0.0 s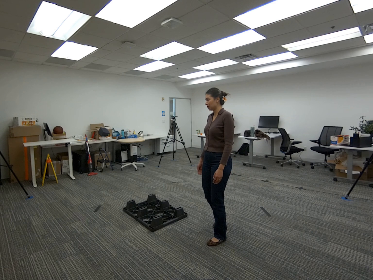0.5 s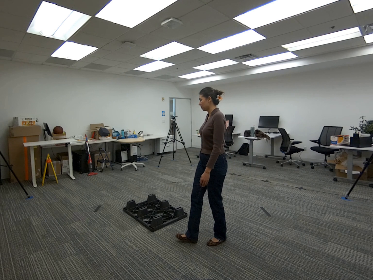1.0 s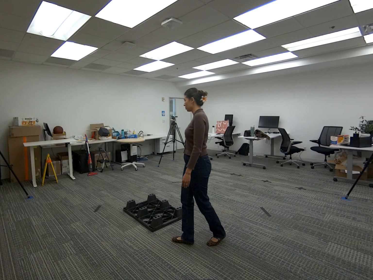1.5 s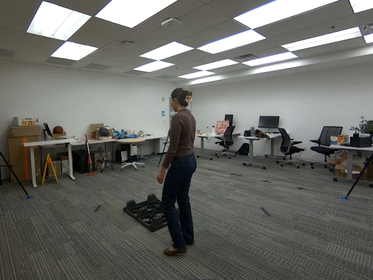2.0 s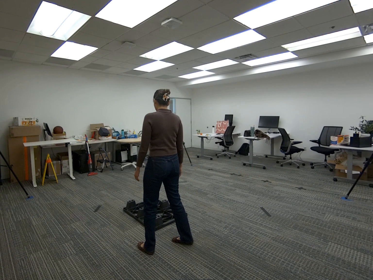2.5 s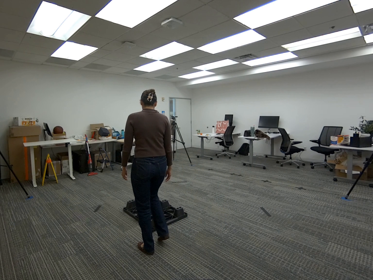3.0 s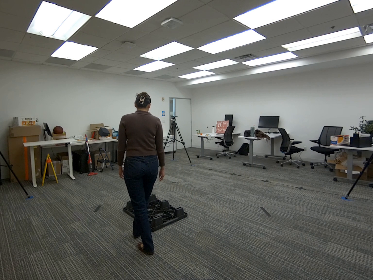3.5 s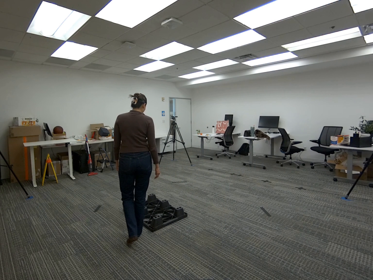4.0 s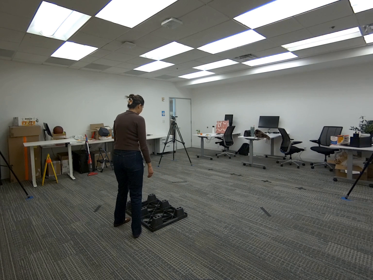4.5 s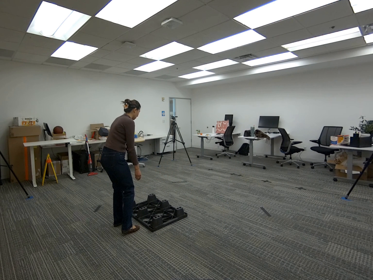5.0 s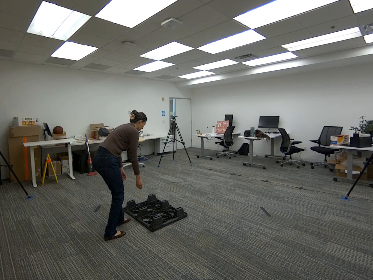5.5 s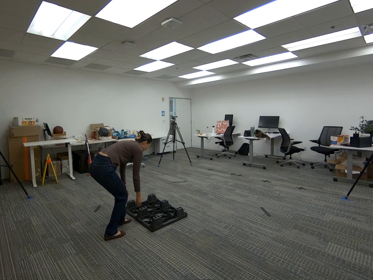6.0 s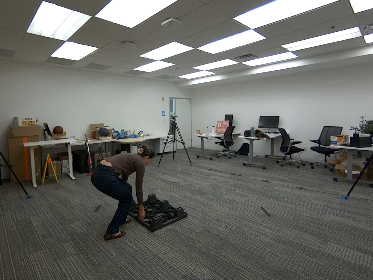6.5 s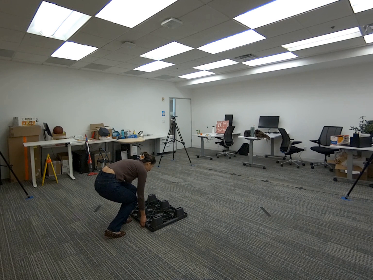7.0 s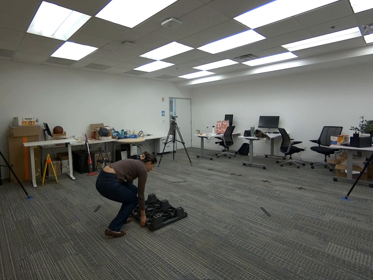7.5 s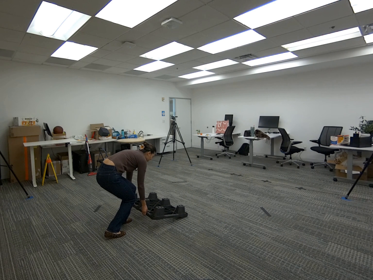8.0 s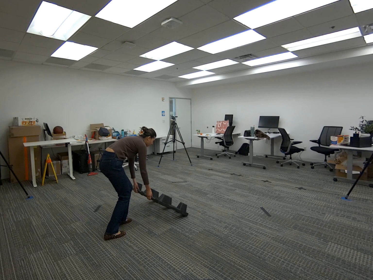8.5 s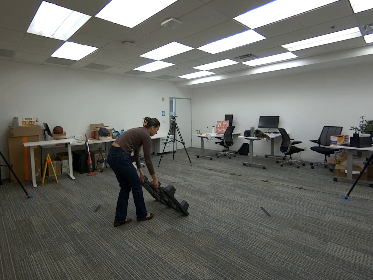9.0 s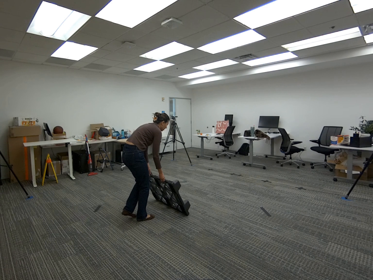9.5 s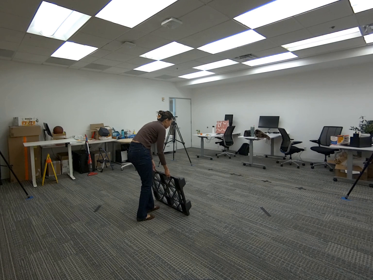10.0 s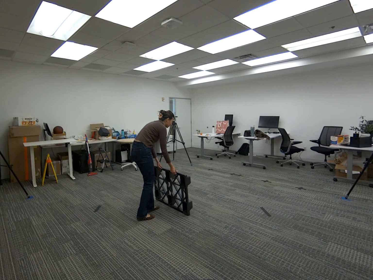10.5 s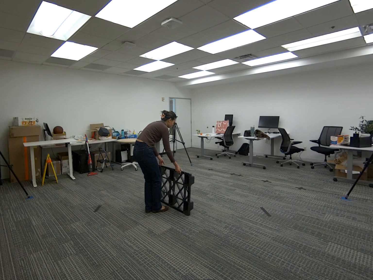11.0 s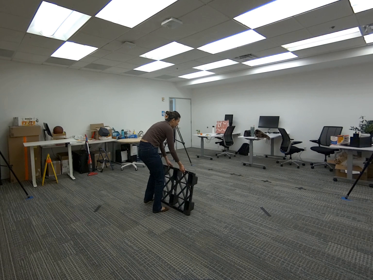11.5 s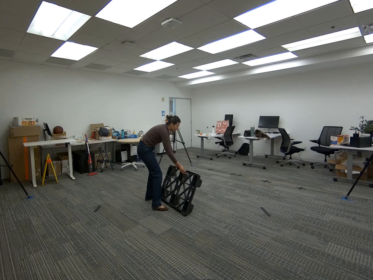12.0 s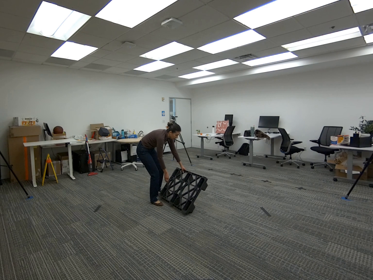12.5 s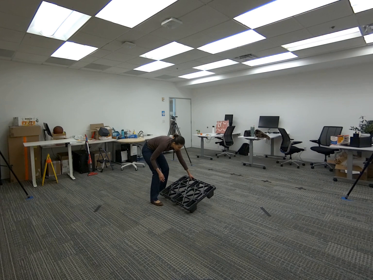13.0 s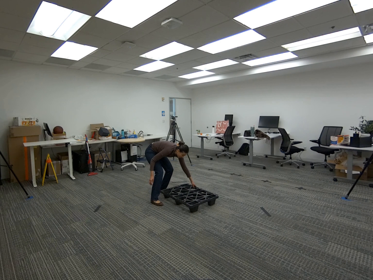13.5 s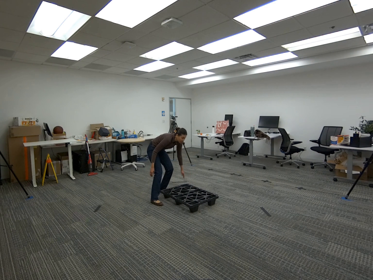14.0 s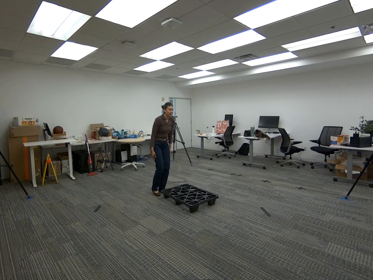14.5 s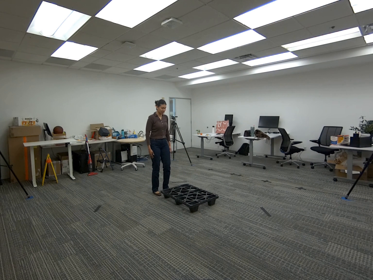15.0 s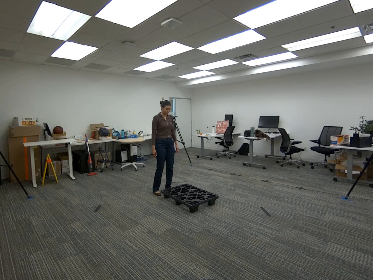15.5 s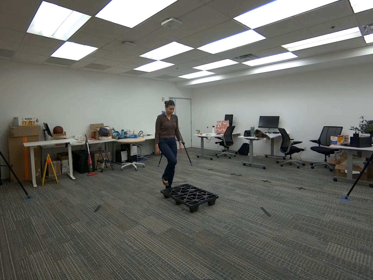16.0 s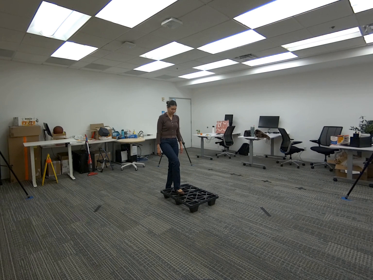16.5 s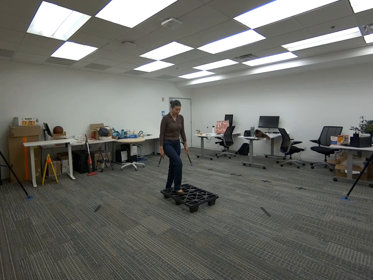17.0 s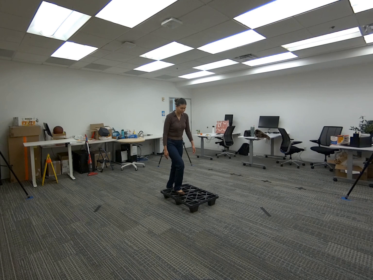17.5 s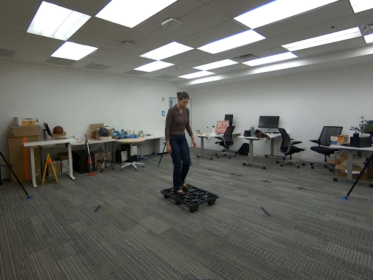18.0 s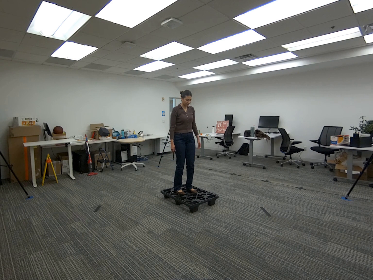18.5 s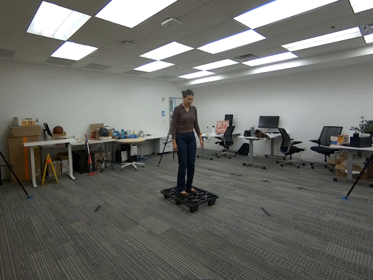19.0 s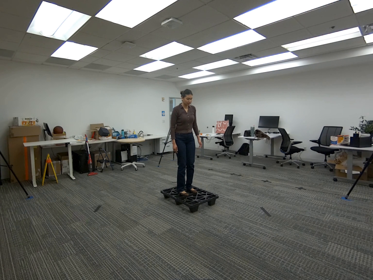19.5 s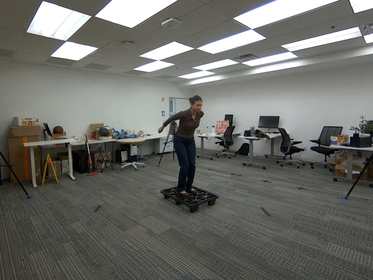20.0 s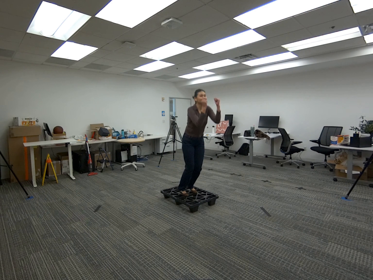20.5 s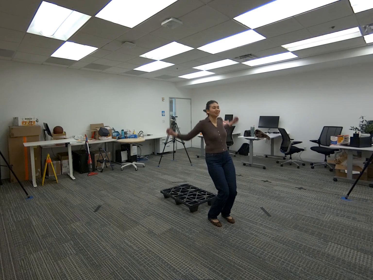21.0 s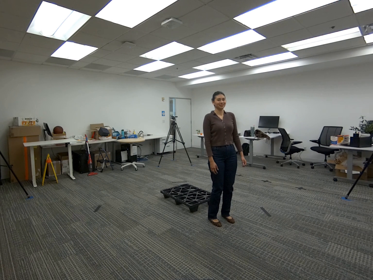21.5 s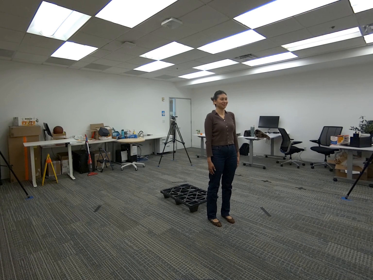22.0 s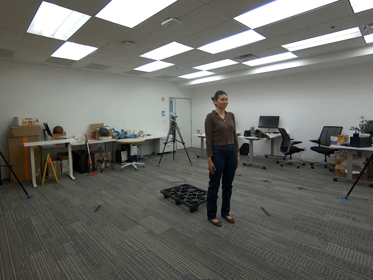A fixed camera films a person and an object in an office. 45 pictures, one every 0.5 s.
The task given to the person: Walk over to the black platfrom on the ground and flip the platfrom over and step onto the platform and jump of the platform using both feet.
